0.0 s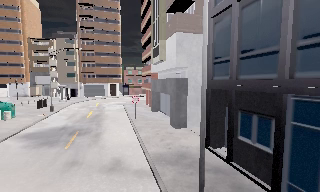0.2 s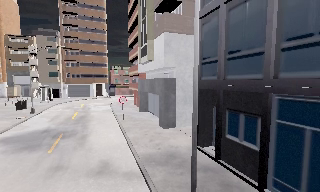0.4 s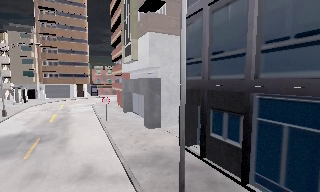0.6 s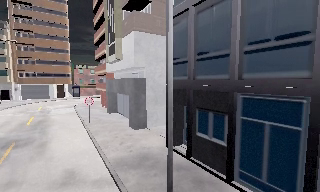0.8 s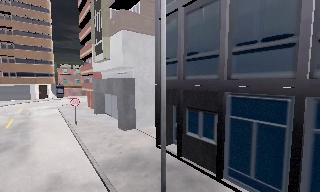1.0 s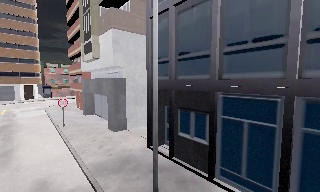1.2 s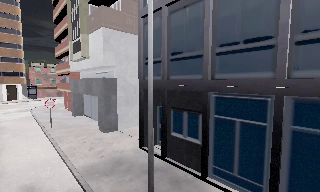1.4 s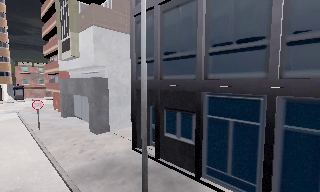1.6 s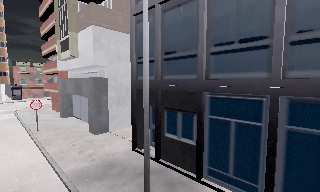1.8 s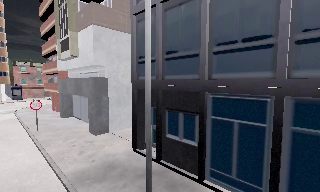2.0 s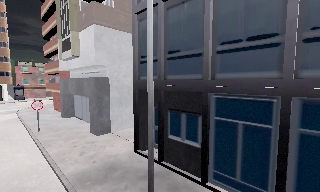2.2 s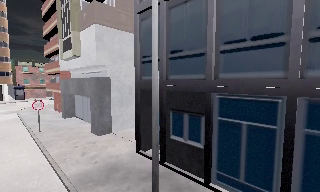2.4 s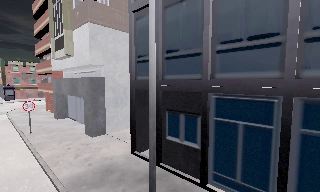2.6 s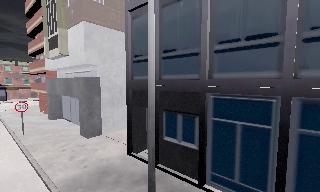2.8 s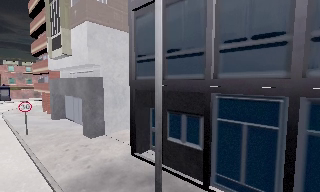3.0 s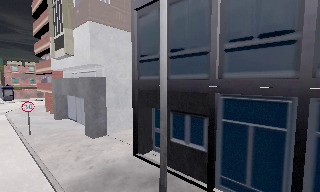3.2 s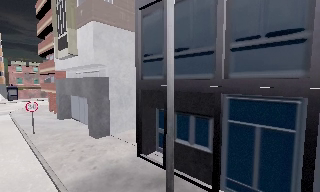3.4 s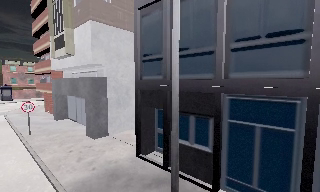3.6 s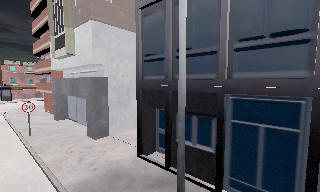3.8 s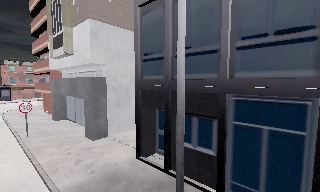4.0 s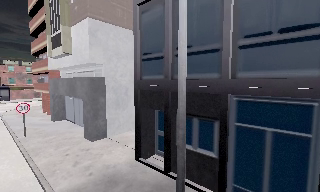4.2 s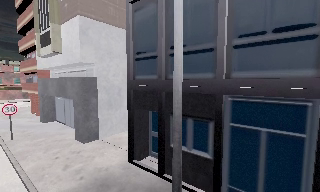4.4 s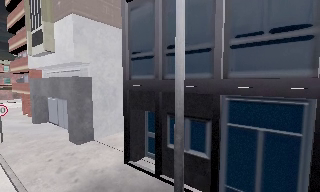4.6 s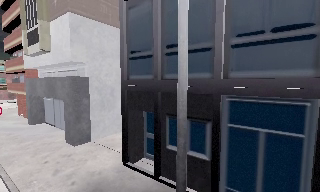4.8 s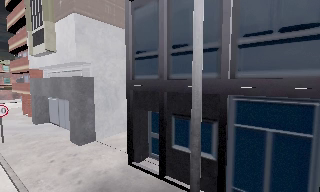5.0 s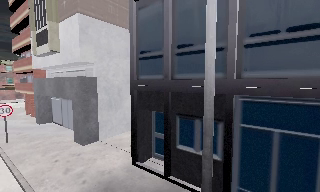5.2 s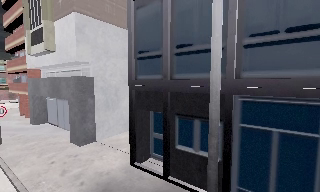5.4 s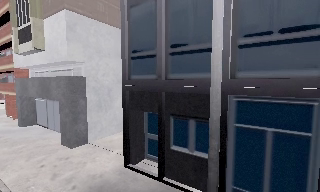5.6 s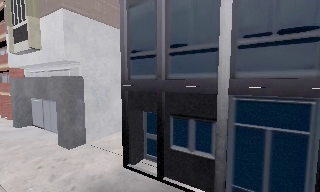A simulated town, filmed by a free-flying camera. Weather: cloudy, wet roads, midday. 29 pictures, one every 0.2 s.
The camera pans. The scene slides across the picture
to the left.
The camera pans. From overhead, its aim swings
clockwise.
0.0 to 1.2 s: The camera pans to its right, which is clockwise from overhead, by about 25 degrees.
1.2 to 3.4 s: The camera travels forward and to its left, about 1 m, so what stands in front looms larger.
3.4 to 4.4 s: The camera travels forward, about 0.5 m, so what stands in front looms larger.
4.4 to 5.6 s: The camera travels to its left, about 0.5 m.
The film runs forward here.
